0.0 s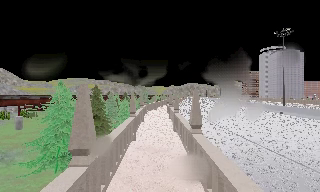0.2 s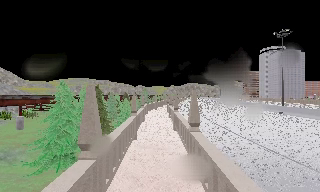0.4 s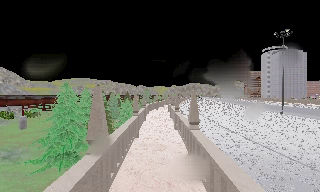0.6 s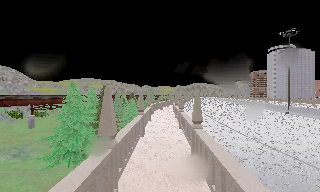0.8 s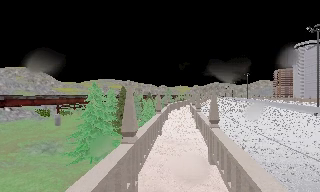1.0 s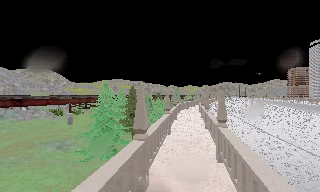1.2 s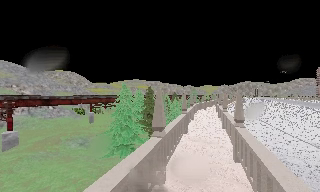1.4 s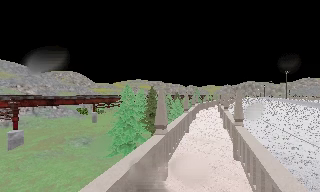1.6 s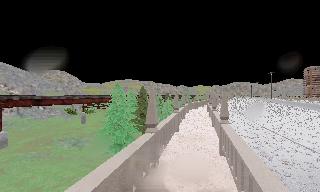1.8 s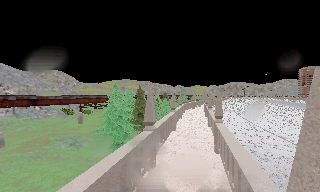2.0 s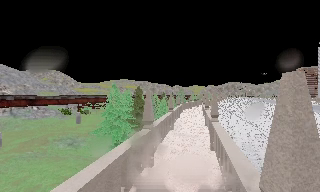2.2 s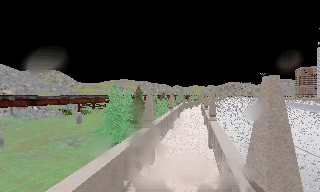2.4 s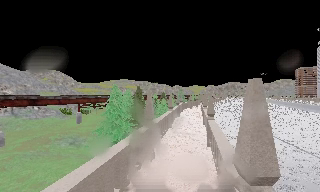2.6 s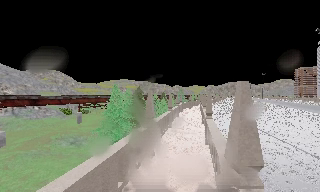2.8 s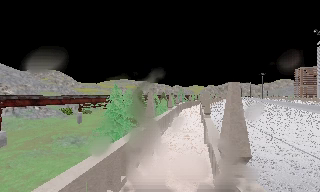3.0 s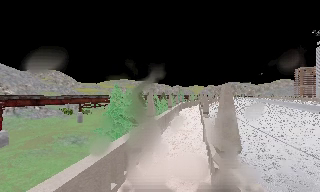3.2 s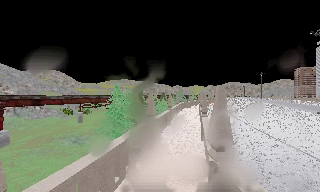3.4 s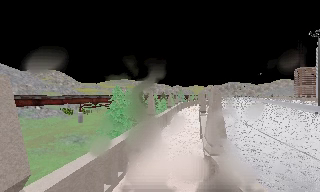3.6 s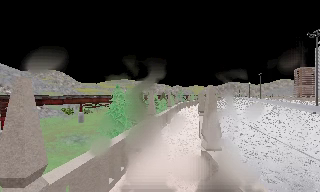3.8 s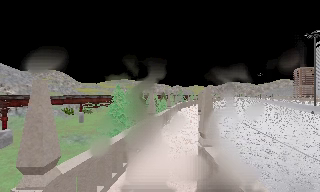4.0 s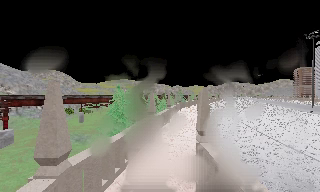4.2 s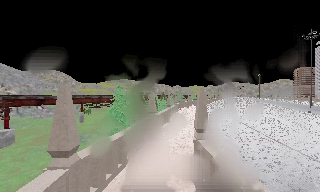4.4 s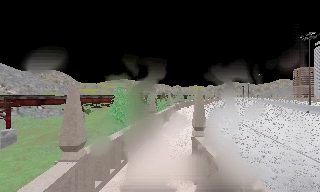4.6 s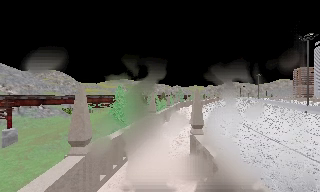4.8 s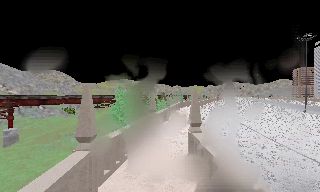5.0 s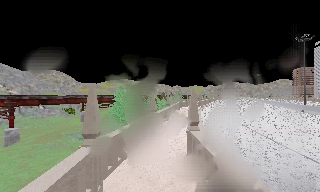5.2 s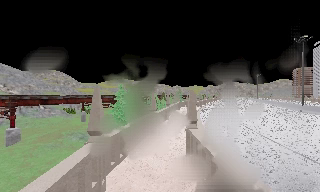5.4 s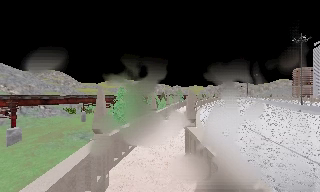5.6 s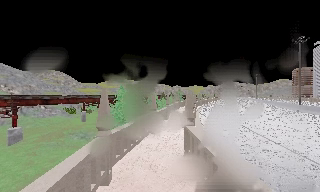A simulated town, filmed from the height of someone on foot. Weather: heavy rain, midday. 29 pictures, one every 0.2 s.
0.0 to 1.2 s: The camera swings to its left by about 15 degrees, and the scene slides to the right. It travels backward, about 1.5 m, so what stands in front gets smaller.
1.2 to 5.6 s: The camera travels backward, about 6 m, so what stands in front gets smaller.
The film runs backward here.
